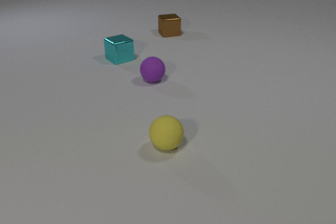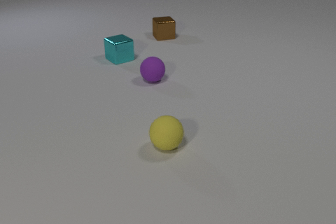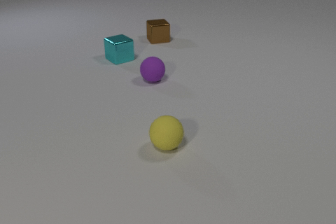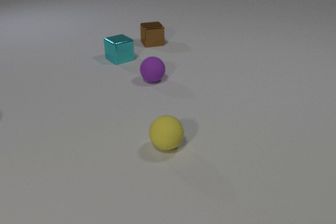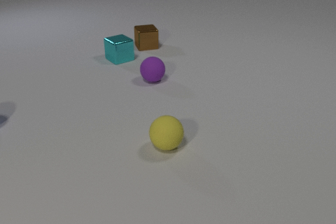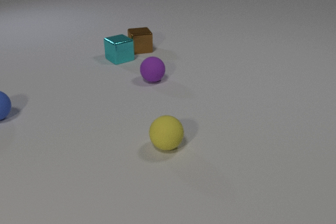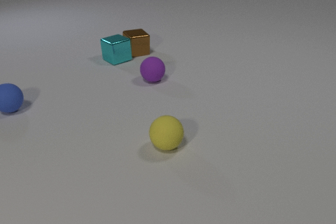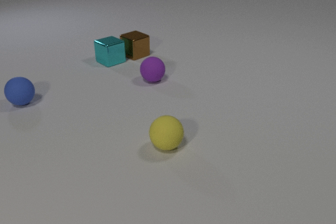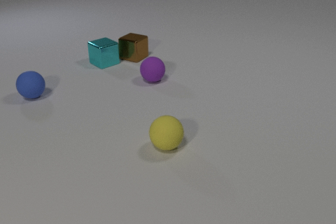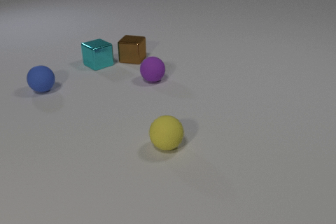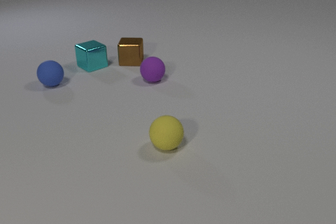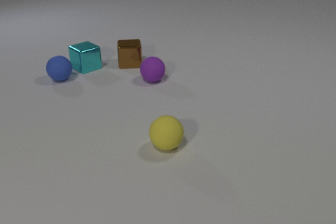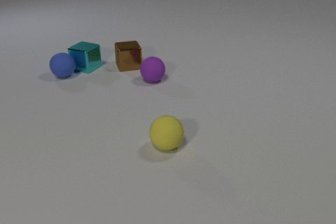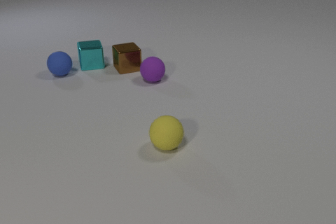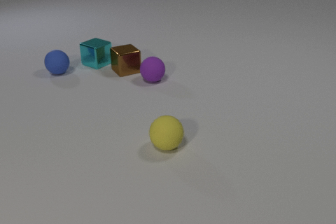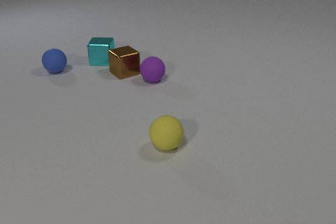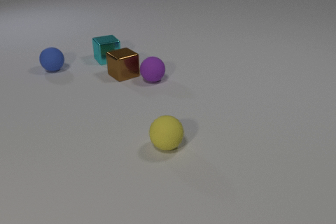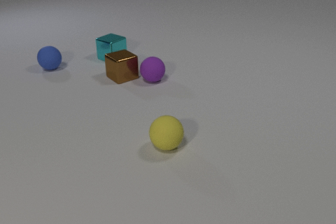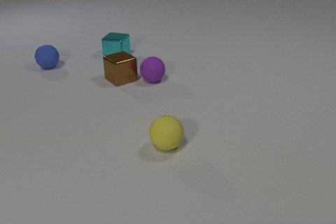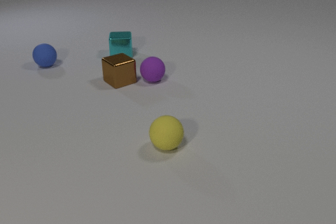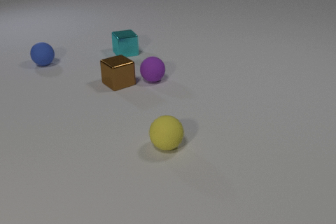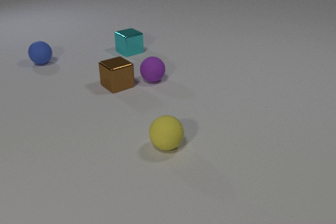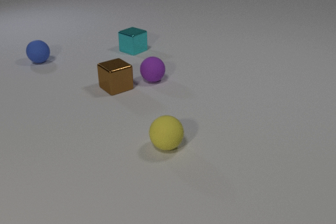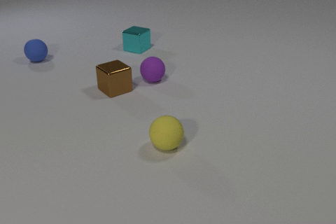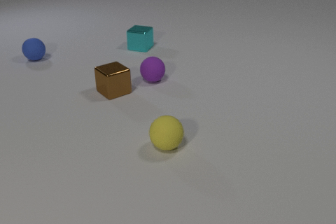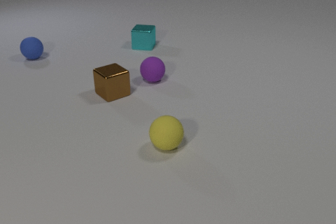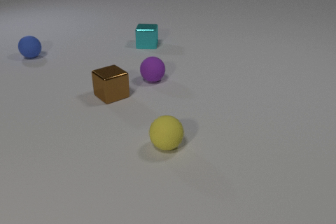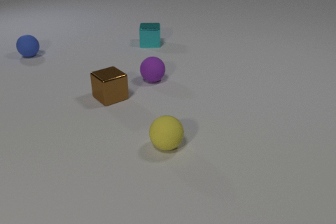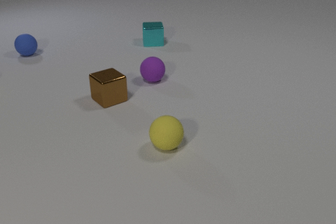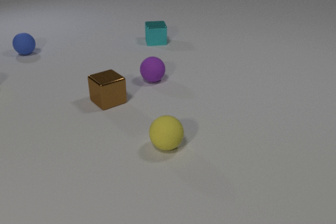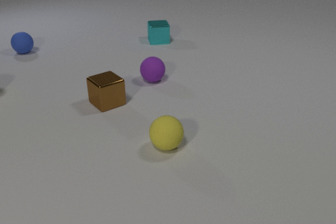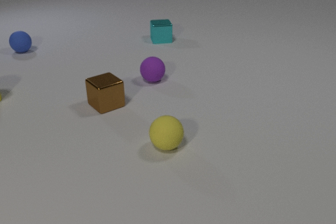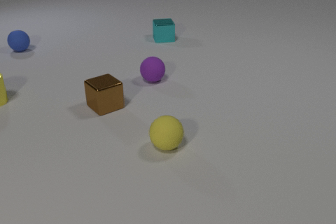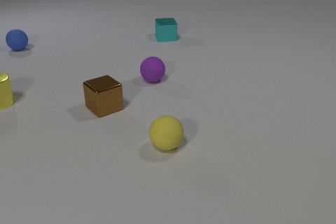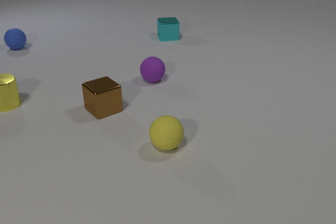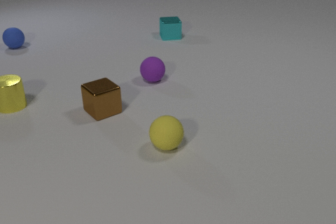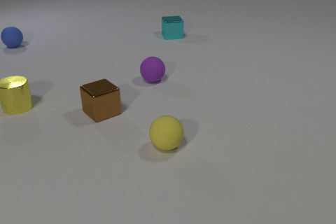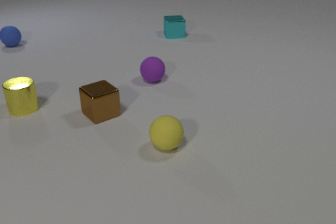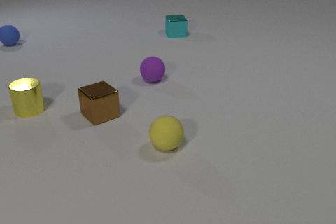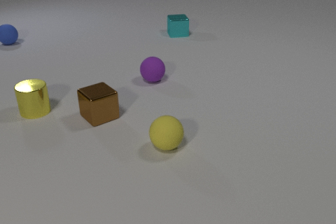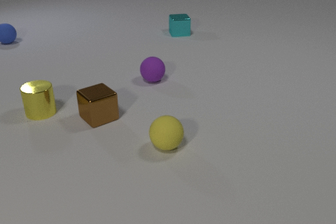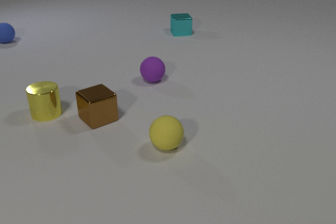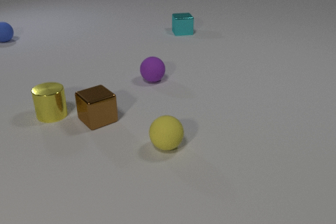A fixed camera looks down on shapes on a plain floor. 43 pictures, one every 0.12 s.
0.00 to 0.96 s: The brown metal cube slides toward the camera and to the left, spins counterclockwise seen from above by about 45 degrees, its near face sliding to the right. The cyan metal cube slides to the left and toward the camera. The blue rubber sphere comes in at the left edge, rolls to the right and away from the camera. The brown metal cube and the cyan metal cube collide.
0.96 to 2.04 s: The brown metal cube slides toward the camera, spins so that its near face slides to the right, counterclockwise seen from above. The cyan metal cube slides away from the camera and to the right. The blue rubber sphere rolls away from the camera. The cyan metal cube and the blue rubber sphere collide.
2.04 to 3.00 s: The brown metal cube slides toward the camera. The cyan metal cube slides to the right and away from the camera. The blue rubber sphere rolls away from the camera and to the left.
3.00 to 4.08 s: The brown metal cube slides toward the camera. The cyan metal cube slides away from the camera and to the right. The yellow metal cylinder comes in at the left edge, slides toward the camera and to the right. The blue rubber sphere rolls away from the camera and to the left.
4.08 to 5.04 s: The brown metal cube slides toward the camera. The cyan metal cube slides away from the camera and to the right. The yellow metal cylinder slides to the right and toward the camera. The blue rubber sphere rolls away from the camera.
How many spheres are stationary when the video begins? 2.
What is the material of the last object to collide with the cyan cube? rubber.
What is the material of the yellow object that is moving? metal.
